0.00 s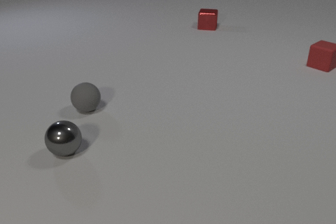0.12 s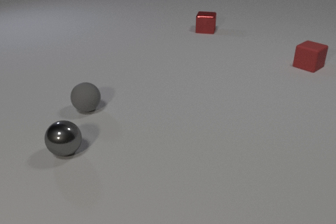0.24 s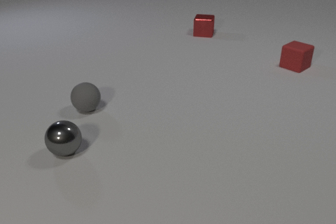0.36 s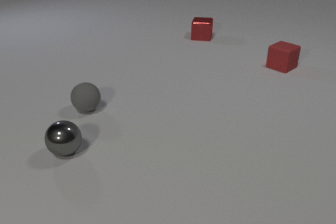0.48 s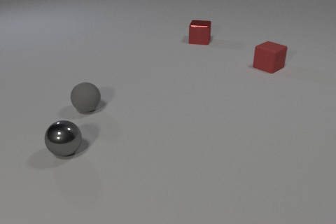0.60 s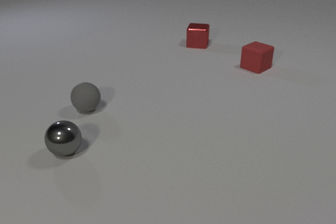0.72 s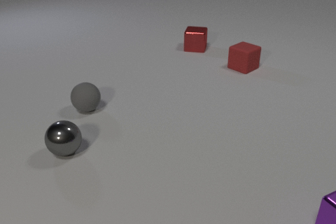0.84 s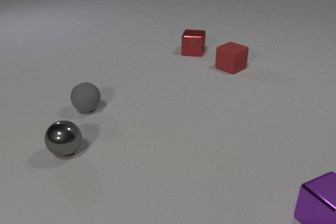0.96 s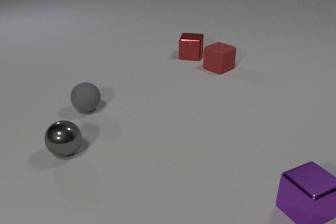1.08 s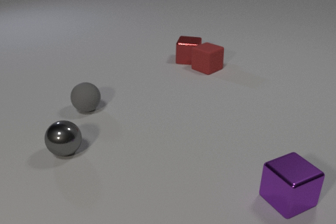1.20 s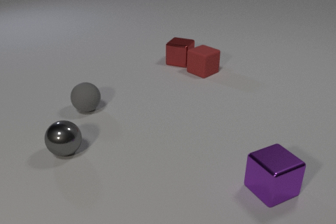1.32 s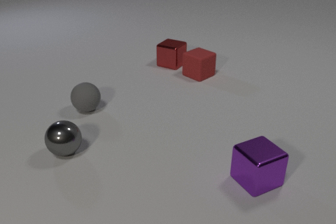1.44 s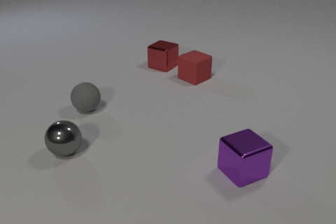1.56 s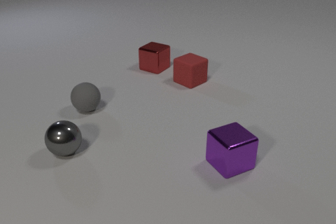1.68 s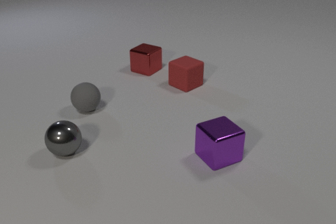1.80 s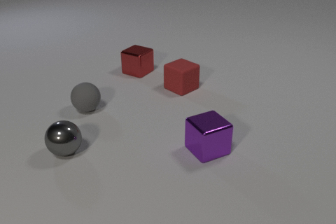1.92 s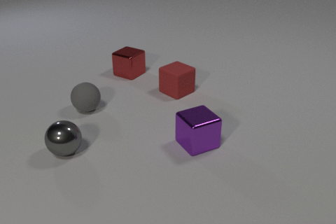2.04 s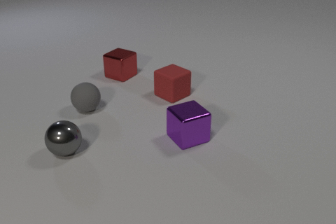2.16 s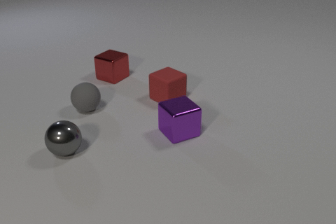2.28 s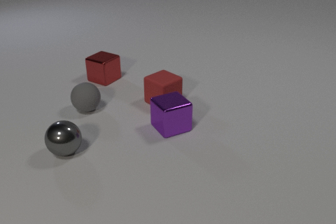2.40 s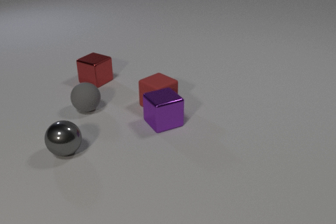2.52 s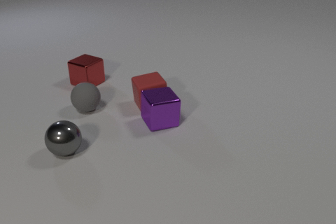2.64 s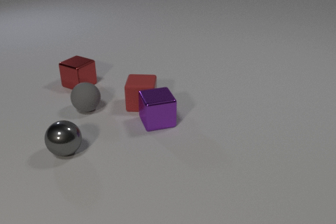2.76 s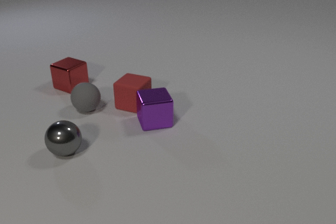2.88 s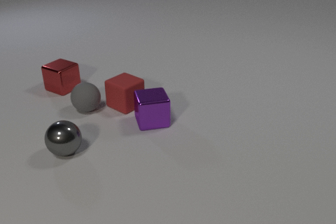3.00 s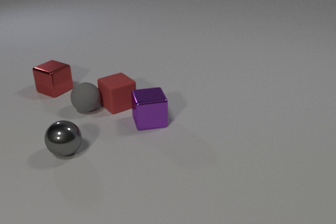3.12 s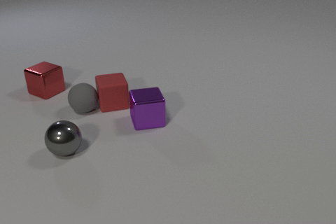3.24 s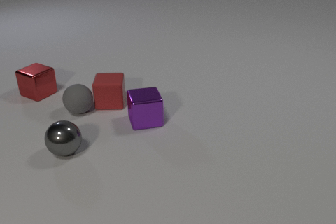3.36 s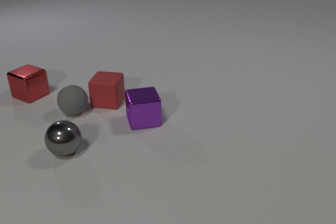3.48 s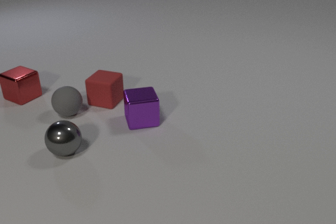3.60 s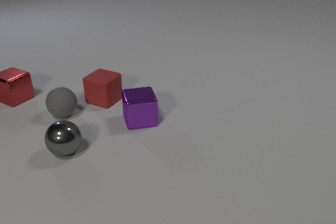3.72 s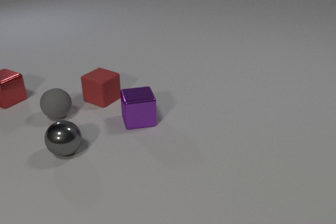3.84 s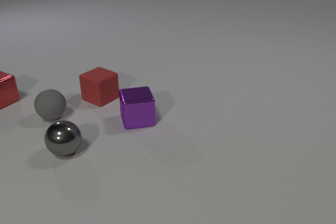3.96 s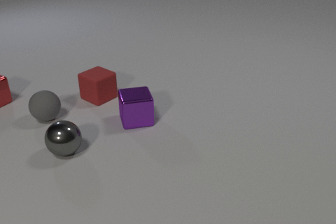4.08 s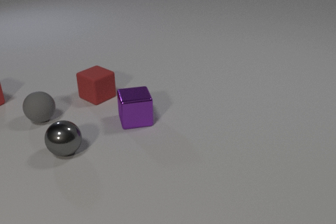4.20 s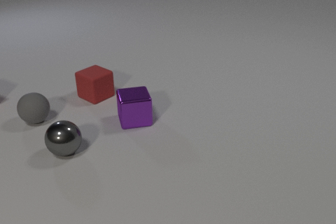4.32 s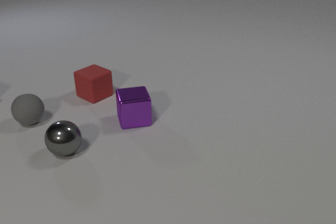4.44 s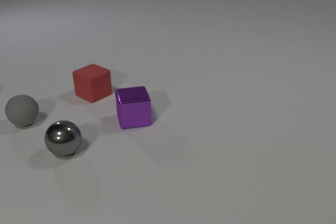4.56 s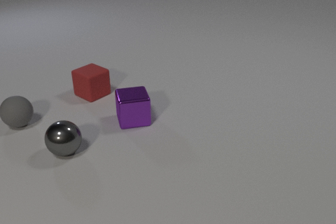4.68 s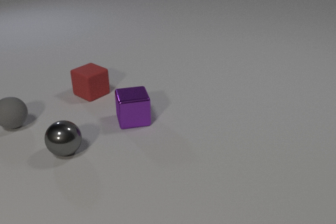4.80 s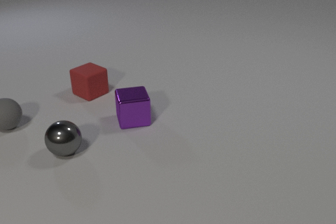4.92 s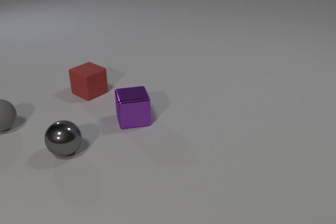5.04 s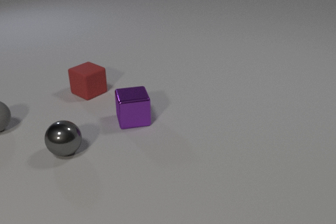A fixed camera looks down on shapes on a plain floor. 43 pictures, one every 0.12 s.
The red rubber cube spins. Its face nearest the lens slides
to the left.
The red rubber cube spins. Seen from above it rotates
clockwise.
0.00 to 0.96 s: The red rubber cube slides to the left. The red metal cube slides toward the camera. The purple metal cube comes in at the right edge, slides to the left and away from the camera.
0.96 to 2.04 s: The red rubber cube slides toward the camera and to the left. The red metal cube slides to the left and toward the camera, spins so that its near face slides to the left, clockwise seen from above. The purple metal cube slides to the left and away from the camera. The red rubber cube and the red metal cube collide.
2.04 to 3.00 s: The red rubber cube slides to the left, spins so that its near face slides to the left, clockwise seen from above. The red metal cube slides to the left. The purple metal cube slides to the left and away from the camera. The red rubber cube and the purple metal cube collide. The red rubber cube and the gray rubber sphere collide.
3.00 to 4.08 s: The red rubber cube slides away from the camera and to the left, spins so that its near face slides to the left, clockwise seen from above. The red metal cube slides to the left. The purple metal cube slides to the left. The gray rubber sphere rolls to the left.
4.08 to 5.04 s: The red rubber cube slides away from the camera and to the left. The red metal cube leaves at the left edge. The gray rubber sphere rolls to the left.
Are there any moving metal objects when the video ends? no.
What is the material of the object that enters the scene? metal.
How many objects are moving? 4.
